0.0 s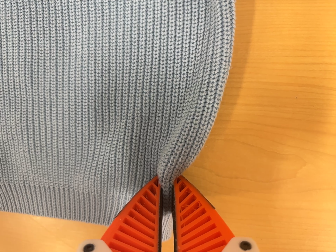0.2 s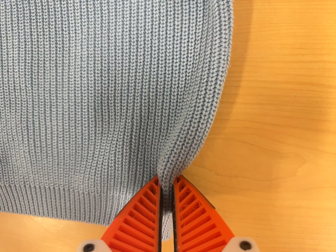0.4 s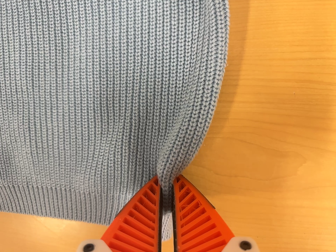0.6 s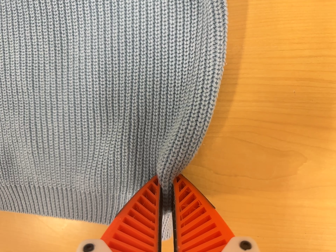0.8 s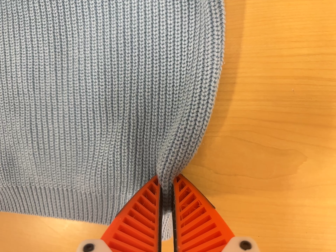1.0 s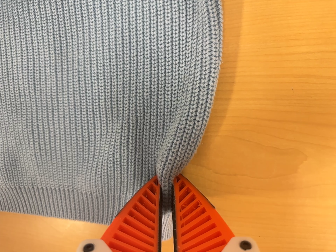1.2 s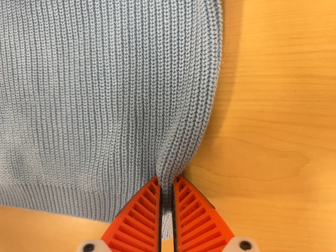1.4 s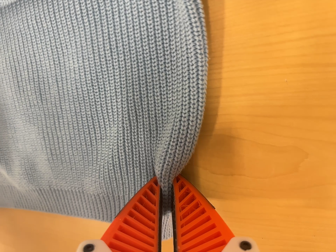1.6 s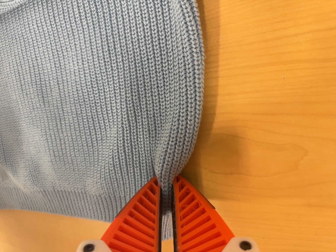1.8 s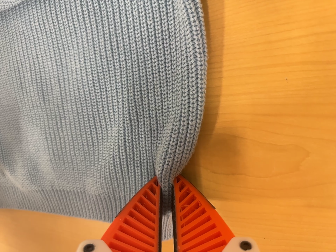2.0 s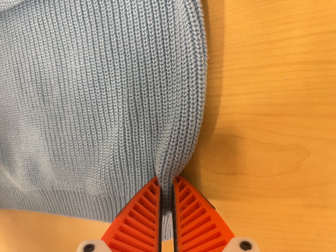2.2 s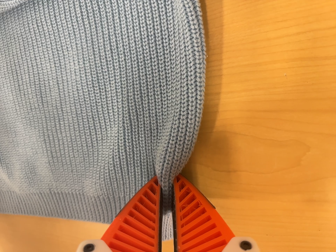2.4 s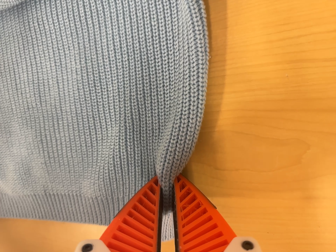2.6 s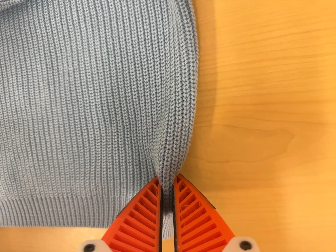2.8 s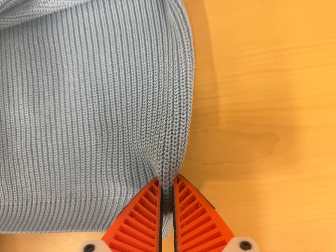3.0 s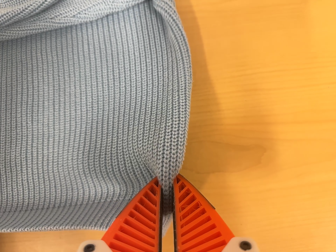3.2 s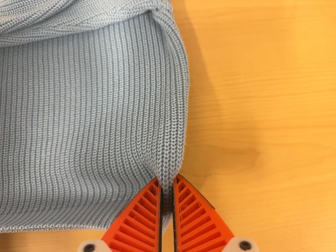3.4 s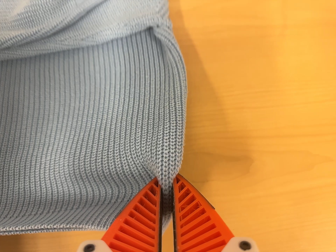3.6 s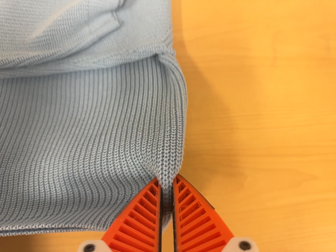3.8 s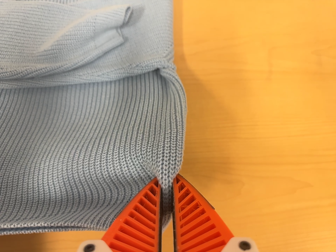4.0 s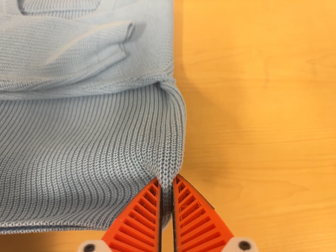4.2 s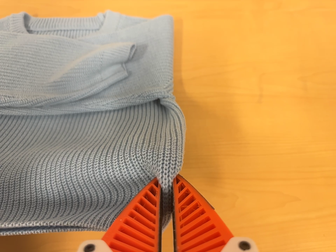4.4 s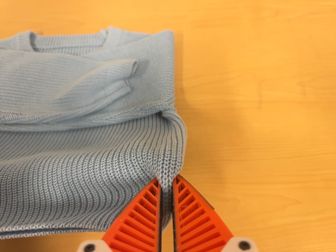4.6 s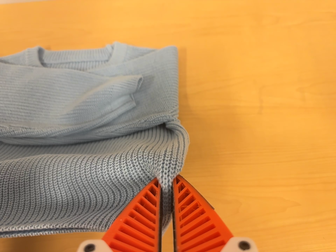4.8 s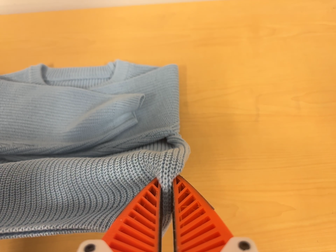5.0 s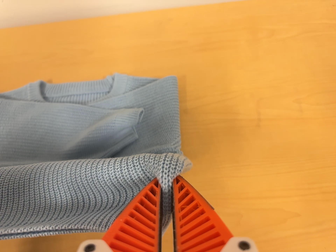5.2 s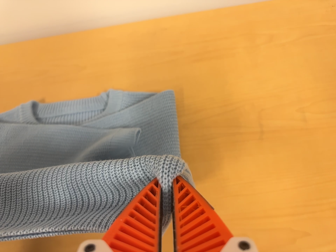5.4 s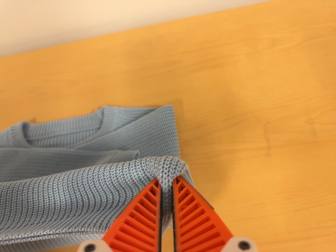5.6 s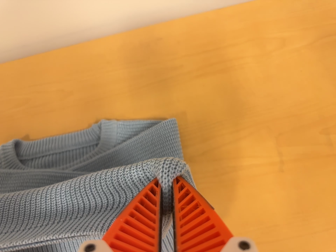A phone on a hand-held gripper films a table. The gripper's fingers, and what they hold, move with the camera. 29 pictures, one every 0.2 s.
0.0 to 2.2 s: The camera pans to its left by about 15 degrees. It travels to its right, about 6 cm.
2.2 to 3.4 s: The scene slides to the left, as the camera pans about 20 degrees to its right. It travels backward, to its left and toward the bottom of its view, about 12 cm, so what stands in front gets smaller. Its aim tips toward the top of its view by about 25 degrees, and the scene shifts downward.
3.4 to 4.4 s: The camera travels backward, about 9 cm, so what stands in front gets smaller. Its aim tips toward the top of its view by about 15 degrees, and the scene shifts downward.
4.4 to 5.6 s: The camera travels toward the top of its view and forward, about 14 cm, so close, fixed things drift downward. It rolls about its line of sight by about 10 degrees, and the scene rotates counterclockwise.
The film runs forward here.
